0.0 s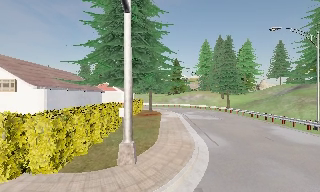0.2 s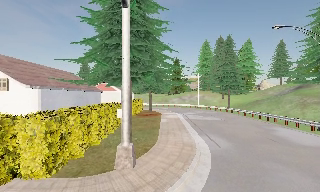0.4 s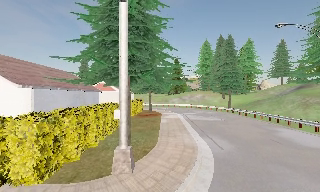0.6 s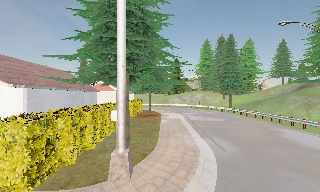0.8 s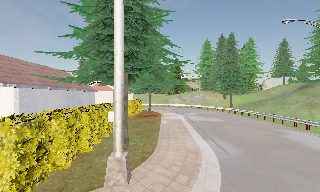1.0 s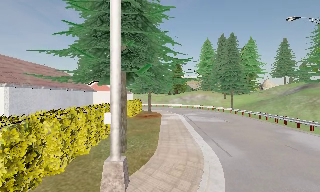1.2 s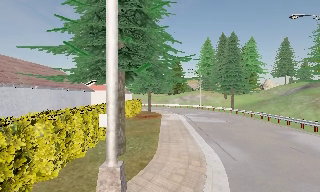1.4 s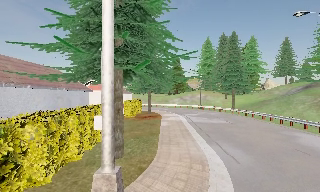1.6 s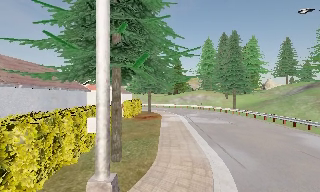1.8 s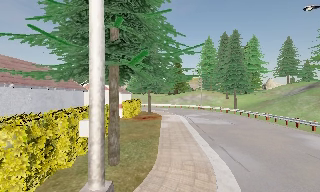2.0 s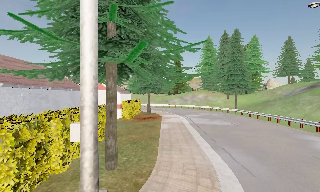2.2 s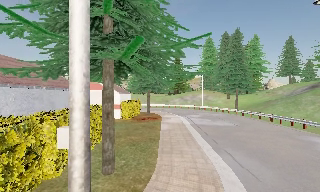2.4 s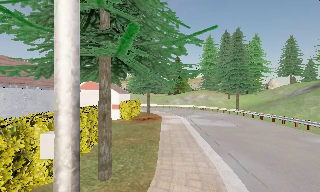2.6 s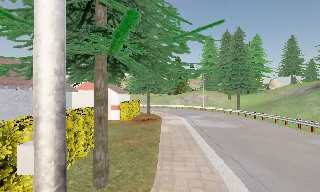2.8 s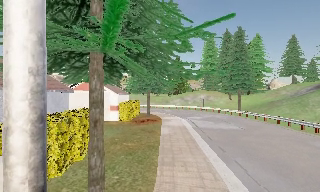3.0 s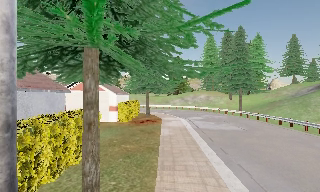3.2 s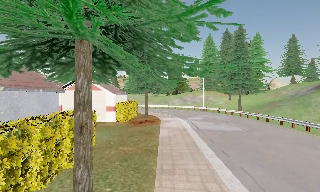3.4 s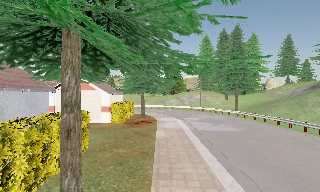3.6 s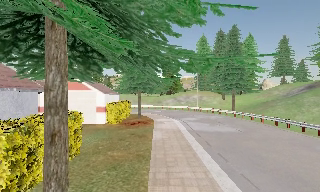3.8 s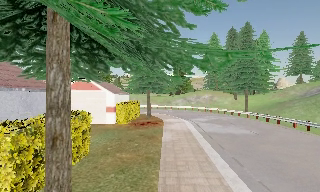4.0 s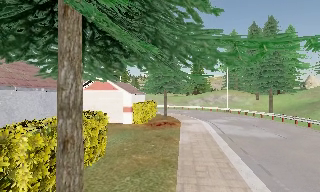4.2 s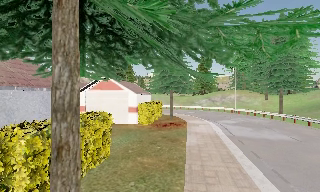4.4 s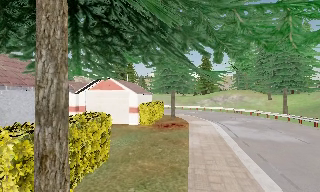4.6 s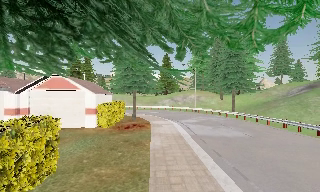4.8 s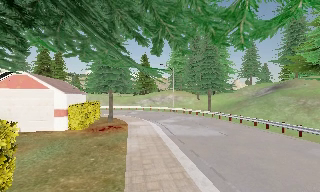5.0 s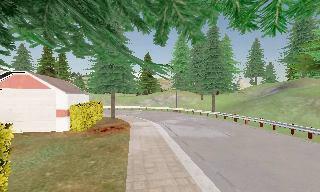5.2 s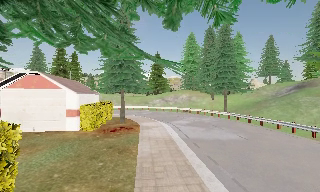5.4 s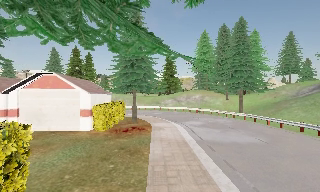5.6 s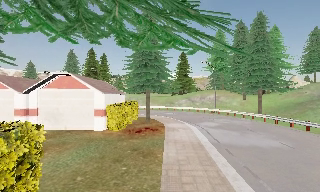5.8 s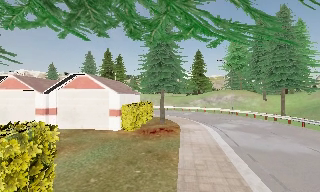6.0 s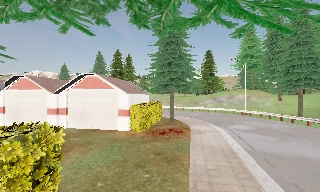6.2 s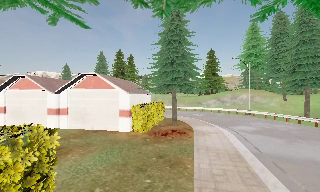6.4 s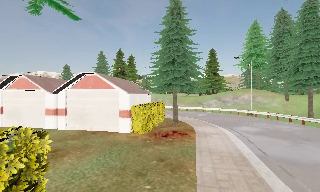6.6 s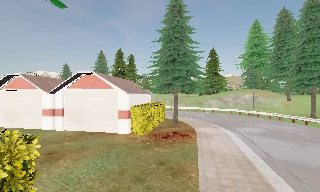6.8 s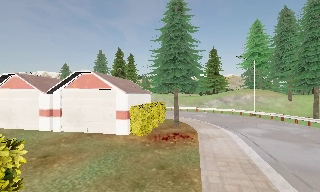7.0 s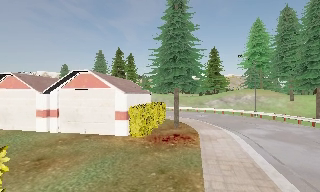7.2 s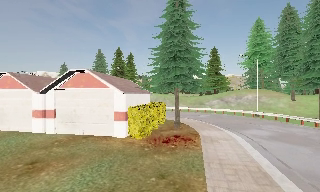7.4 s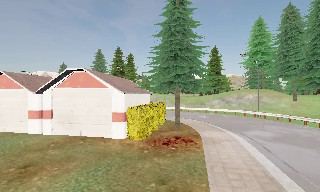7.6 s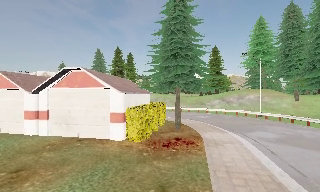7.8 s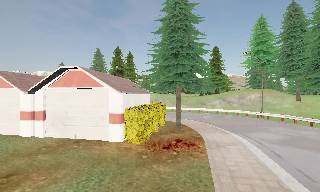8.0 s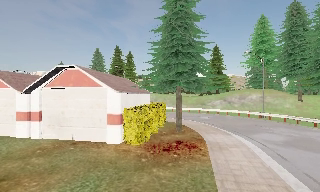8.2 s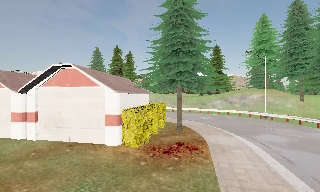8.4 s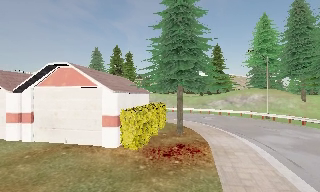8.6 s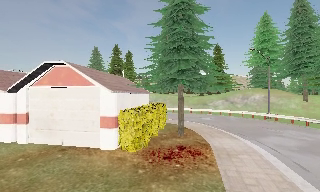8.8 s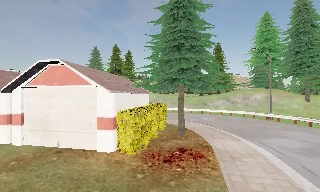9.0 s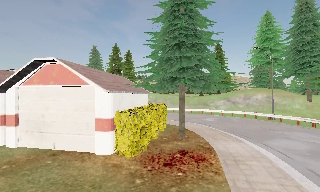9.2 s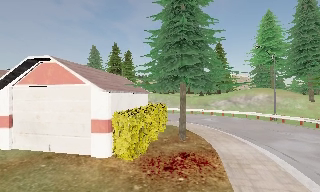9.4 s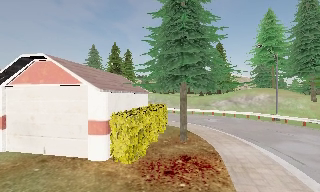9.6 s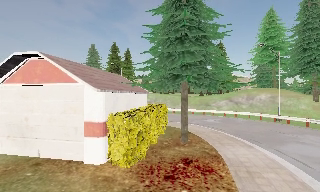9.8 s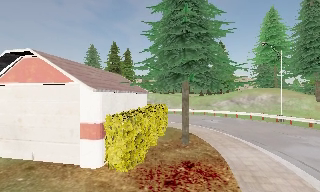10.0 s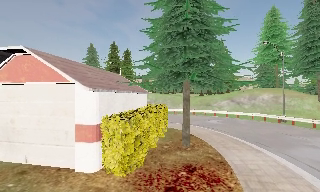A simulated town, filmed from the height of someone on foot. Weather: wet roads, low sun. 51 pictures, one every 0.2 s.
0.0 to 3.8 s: The camera travels forward, about 6 m, so what stands in front looms larger.
3.8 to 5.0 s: The camera pans to its right, which is clockwise from overhead, by about 10 degrees. It travels forward, about 2 m, so what stands in front looms larger.
5.0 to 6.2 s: The scene slides to the right, as the camera pans about 20 degrees to its left. It travels forward, about 2 m, so what stands in front looms larger.
6.2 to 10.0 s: The camera travels forward, about 6 m, so what stands in front looms larger.
The film runs forward here.
